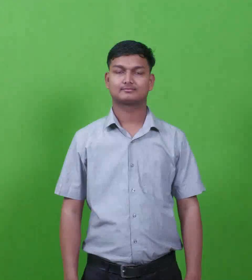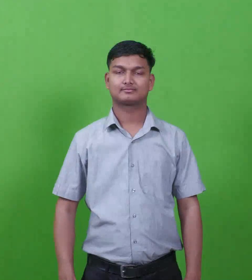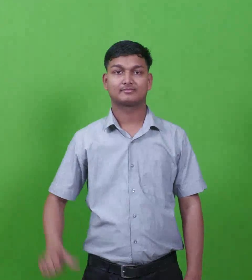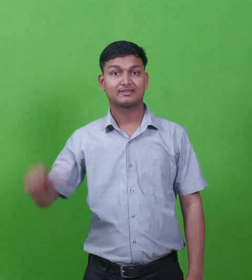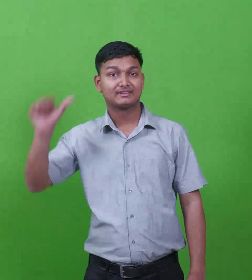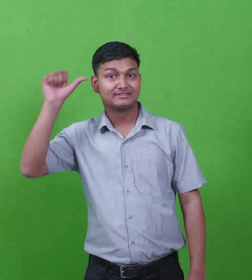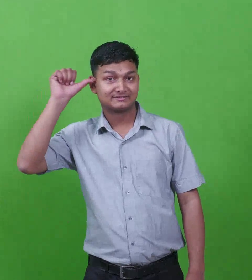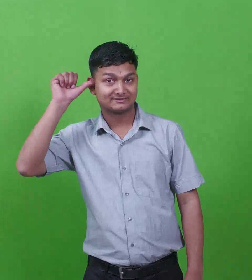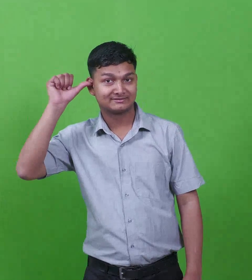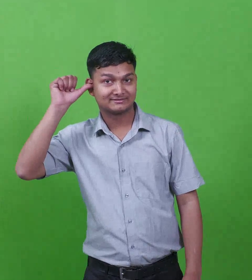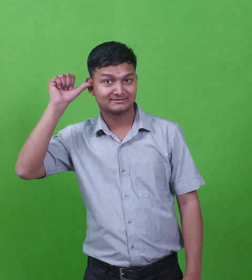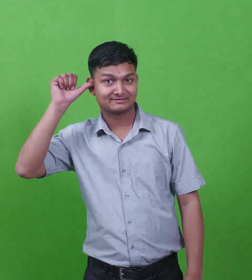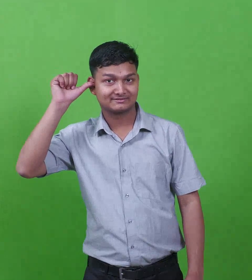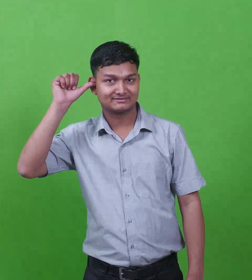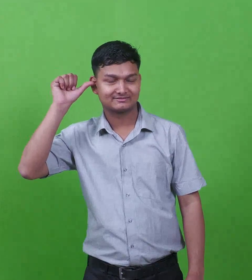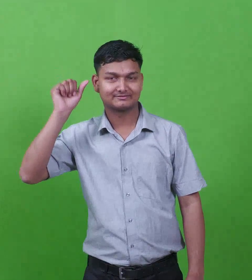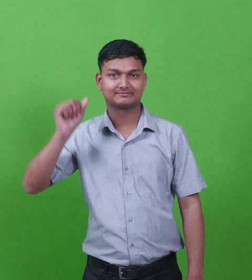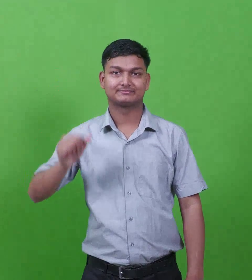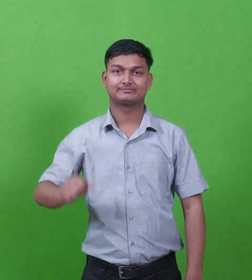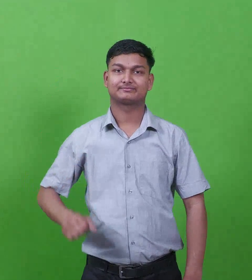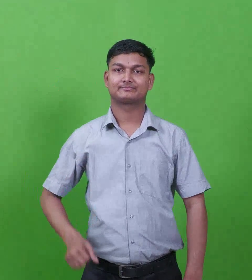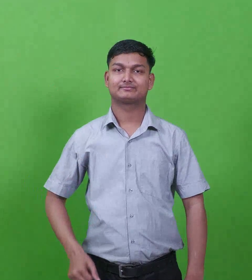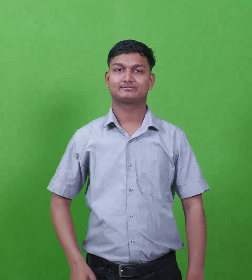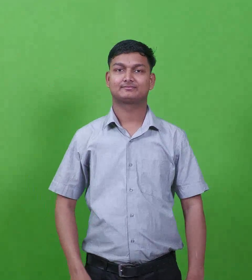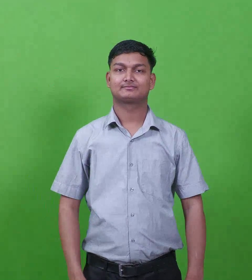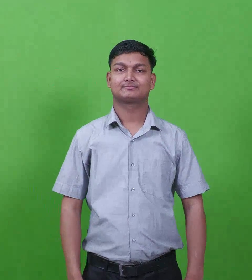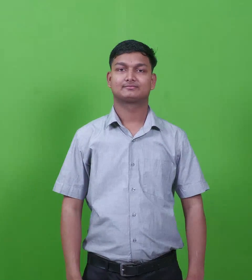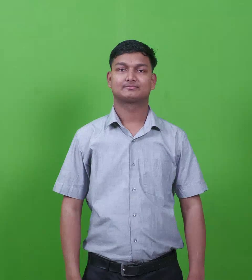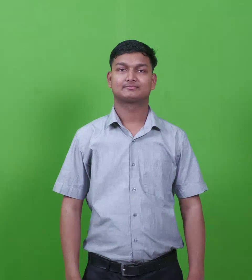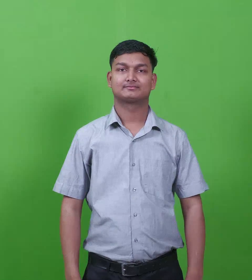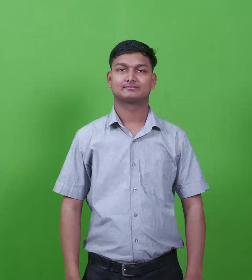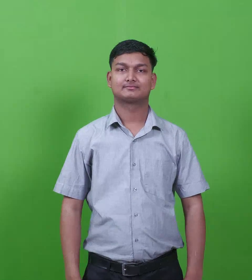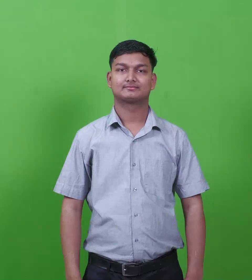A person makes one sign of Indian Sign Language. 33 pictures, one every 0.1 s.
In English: elizabeth
